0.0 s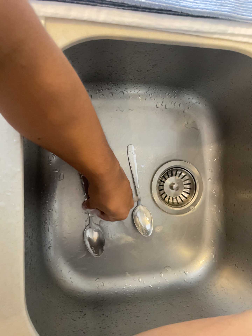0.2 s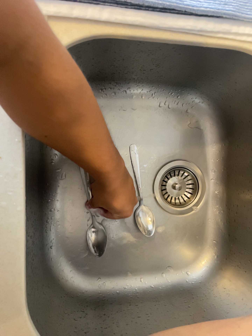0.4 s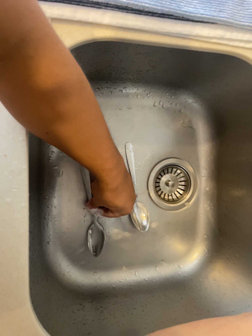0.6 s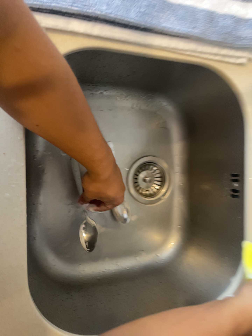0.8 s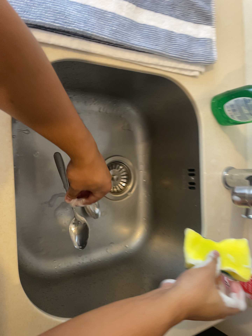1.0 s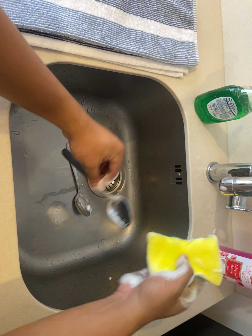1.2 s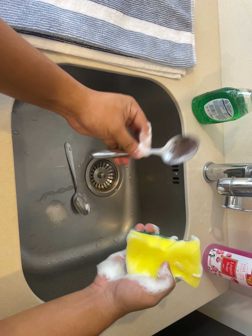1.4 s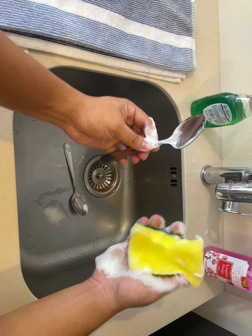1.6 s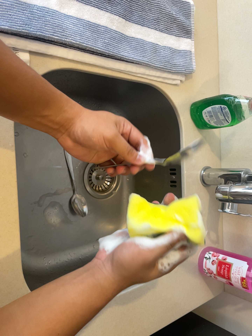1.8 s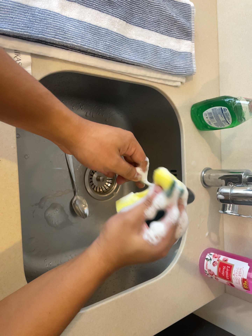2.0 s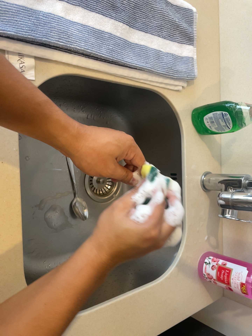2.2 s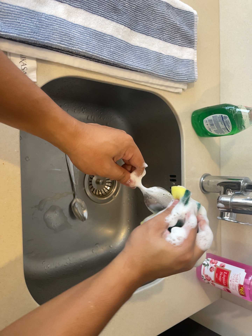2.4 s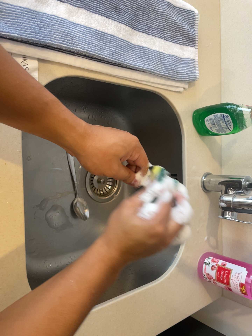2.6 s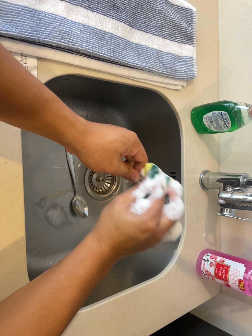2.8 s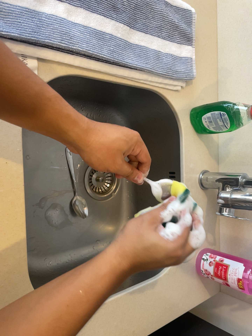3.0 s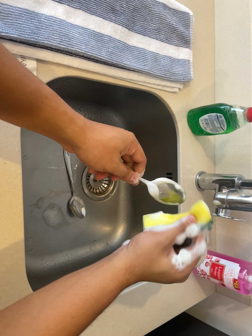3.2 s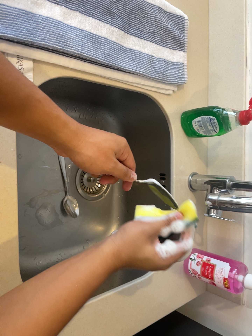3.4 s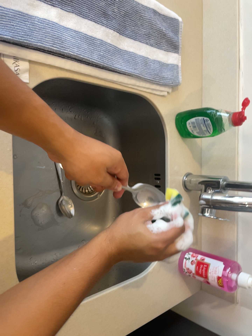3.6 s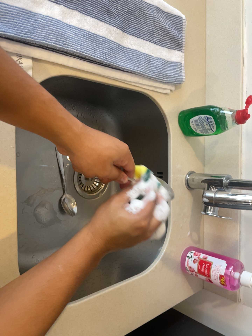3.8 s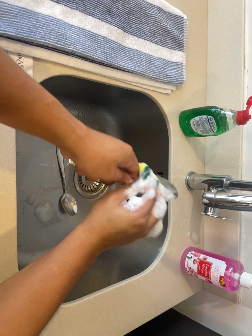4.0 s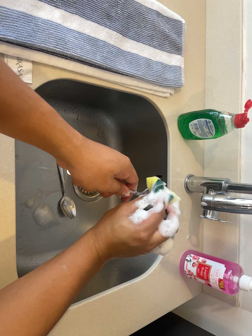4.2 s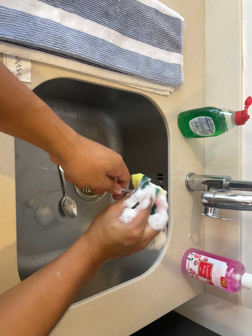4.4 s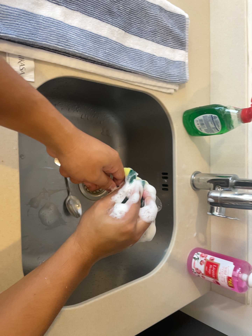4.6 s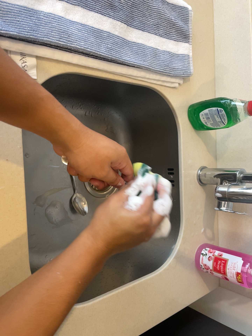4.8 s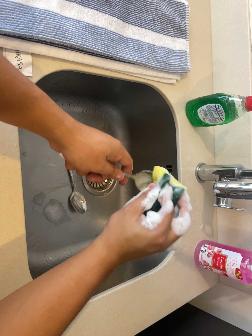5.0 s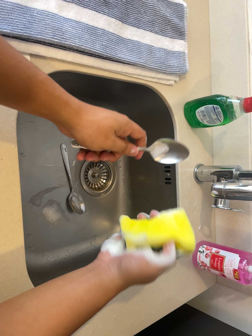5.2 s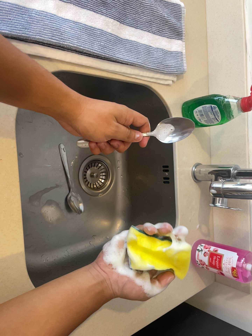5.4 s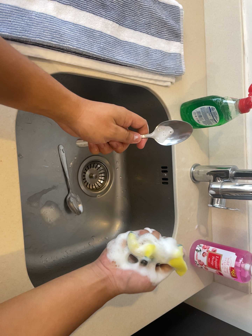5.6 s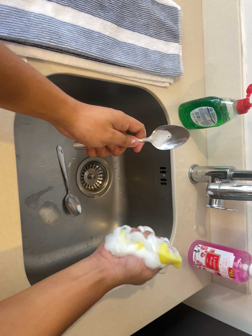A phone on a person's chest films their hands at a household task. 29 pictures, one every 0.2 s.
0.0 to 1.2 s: The camera pans to its right by about 25 degrees. It travels backward and to its left, about 16 cm, so what stands in front gets smaller.
1.2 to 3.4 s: The camera shifts only a little, or ends up much as it began.
3.4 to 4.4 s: The camera keeps its place and its aim.
4.4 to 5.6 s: The camera shifts only a little, or ends up much as it began.
The film runs backward here.
